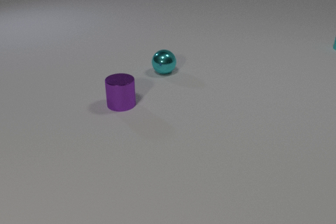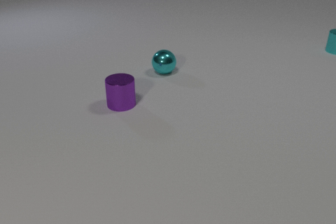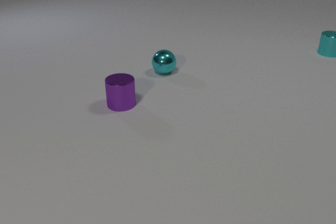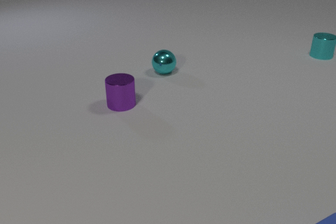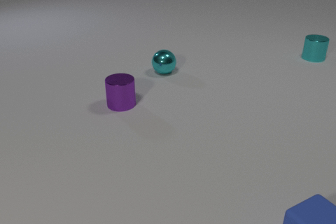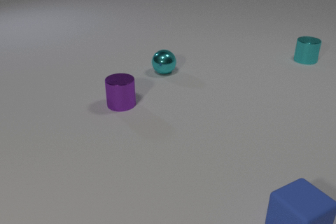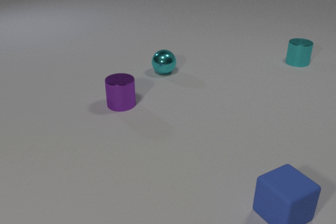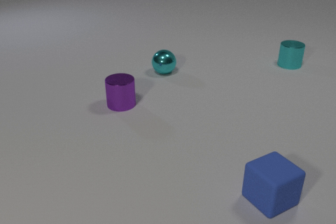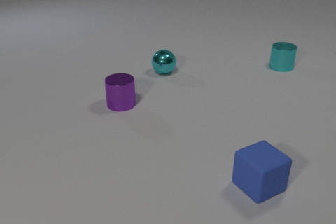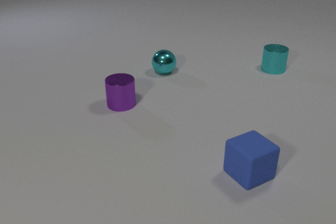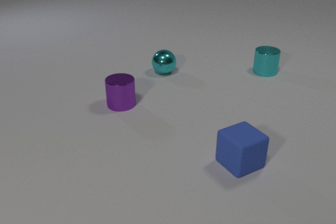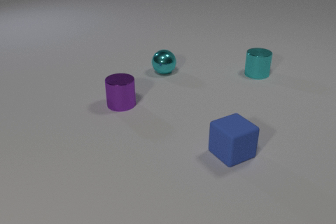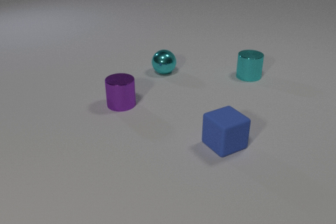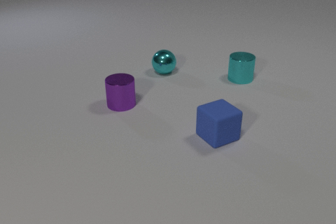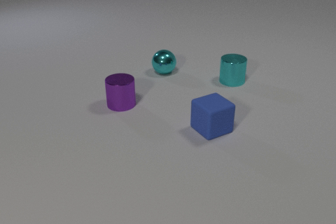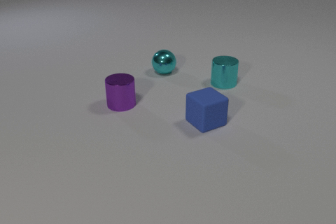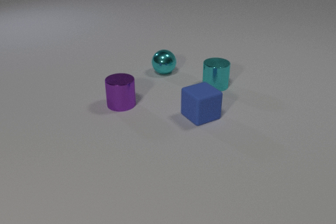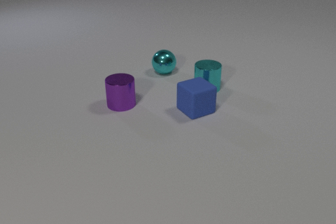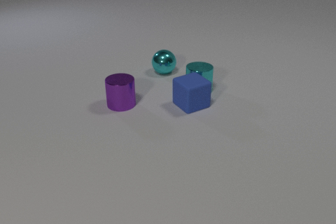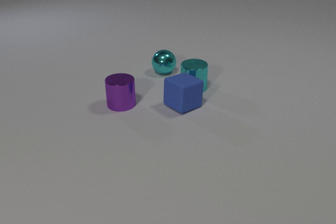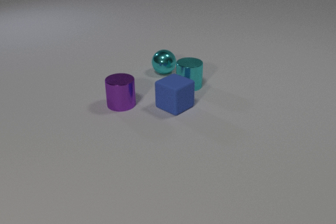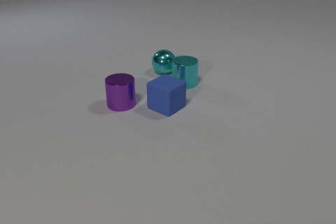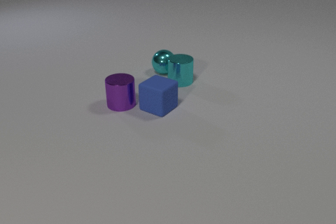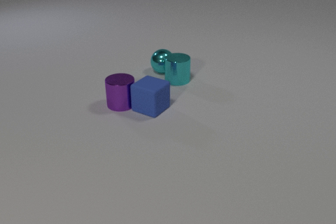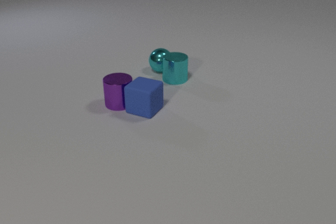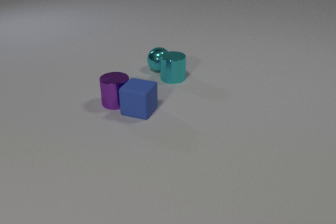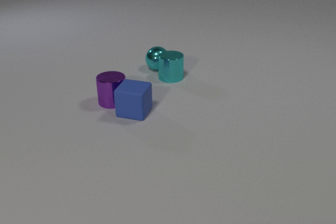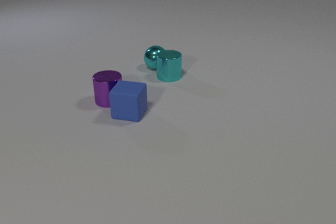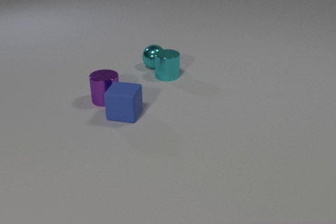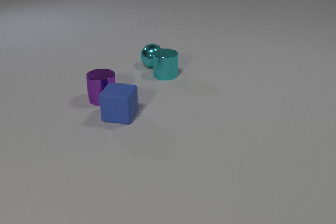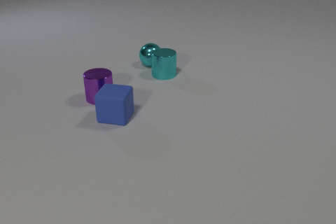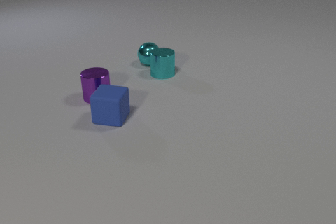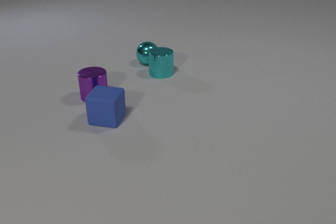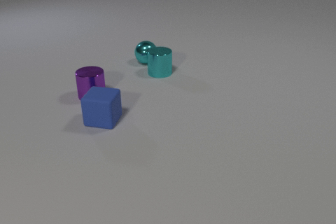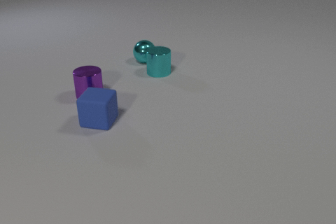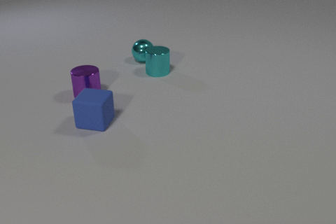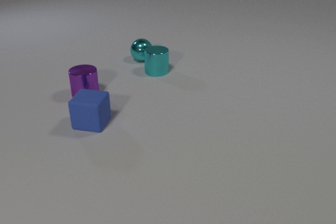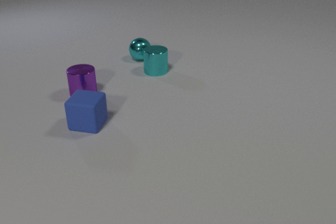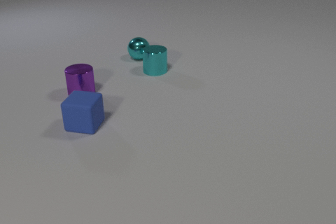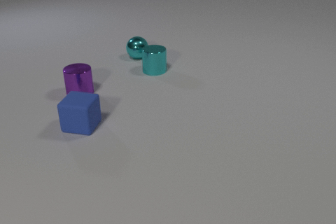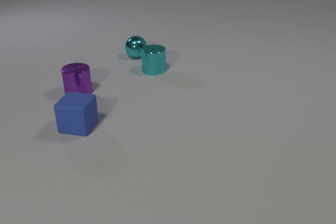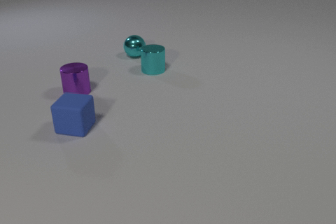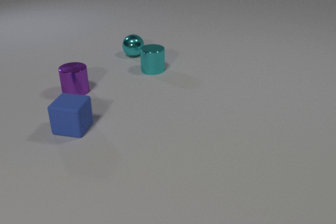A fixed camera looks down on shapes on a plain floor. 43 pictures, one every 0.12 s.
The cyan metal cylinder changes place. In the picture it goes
to the left.
The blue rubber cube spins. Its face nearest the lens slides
to the right.
0.00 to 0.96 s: The blue rubber cube comes in at the bottom edge, slides away from the camera and to the left. The cyan metal cylinder slides toward the camera and to the left.
0.96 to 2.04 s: The blue rubber cube slides away from the camera and to the left. The cyan metal cylinder slides to the left and toward the camera.
2.04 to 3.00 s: The blue rubber cube slides to the left, spins so that its near face slides to the right, counterclockwise seen from above. The cyan metal cylinder slides to the left and away from the camera. The cyan metal sphere rolls away from the camera. The blue rubber cube and the cyan metal cylinder collide. The cyan metal cylinder and the cyan metal sphere collide. The blue rubber cube and the purple metal cylinder collide.
3.00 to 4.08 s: The blue rubber cube slides to the left. The cyan metal cylinder slides away from the camera and to the left. The purple metal cylinder slides to the left and away from the camera. The cyan metal sphere rolls away from the camera and to the left.
4.08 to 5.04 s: The blue rubber cube slides to the left. The cyan metal cylinder slides away from the camera and to the left. The purple metal cylinder slides to the left and away from the camera. The cyan metal sphere rolls away from the camera and to the left.
What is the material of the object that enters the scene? rubber.
What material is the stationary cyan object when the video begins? metal.
Are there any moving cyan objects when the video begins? yes.
